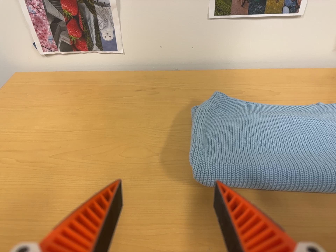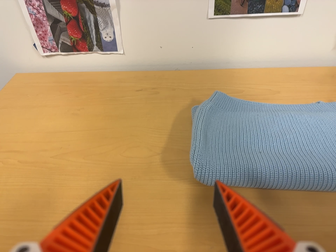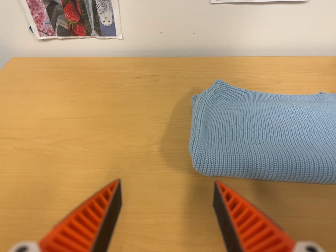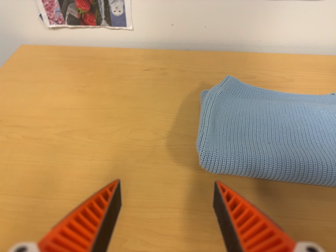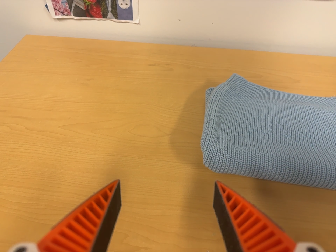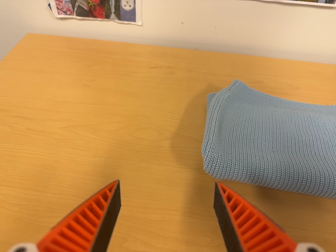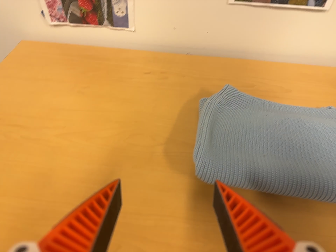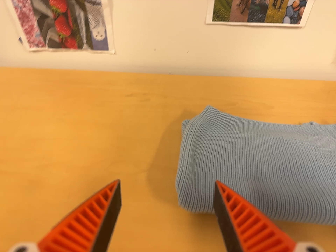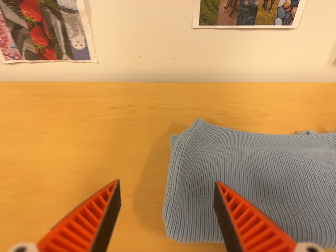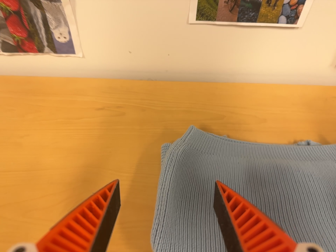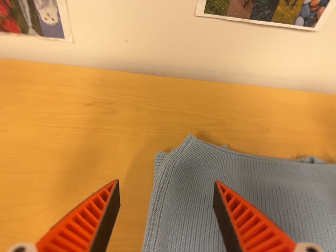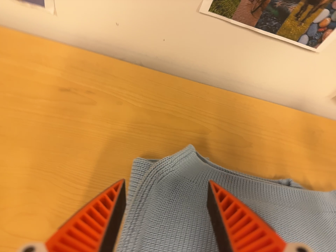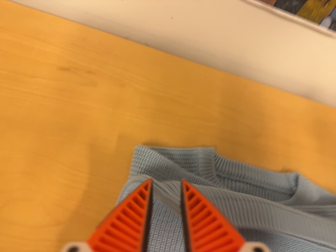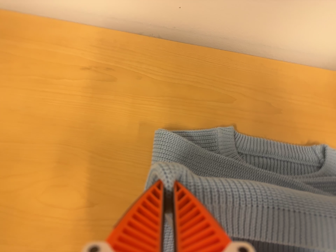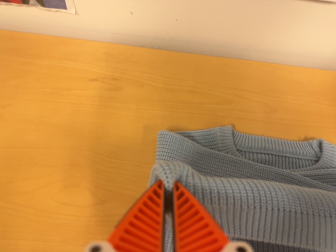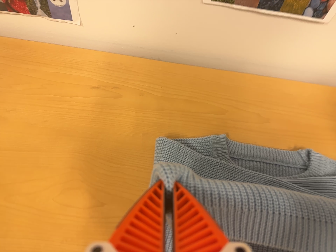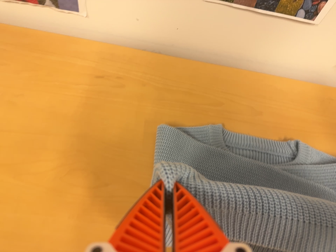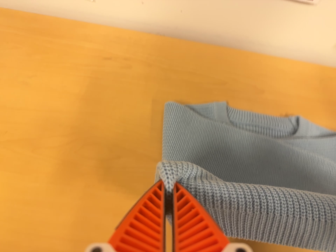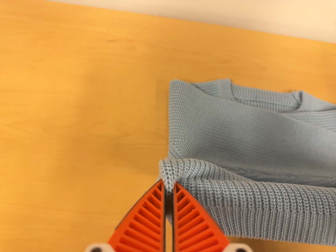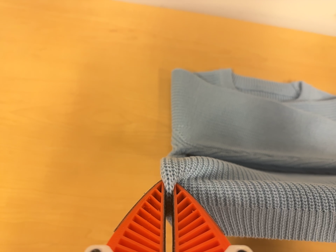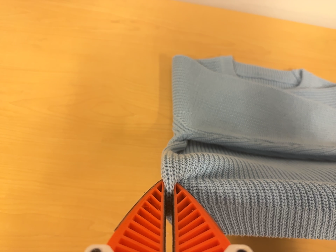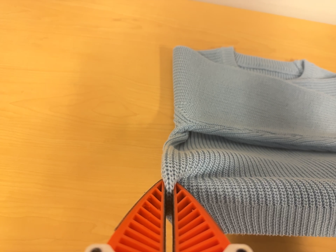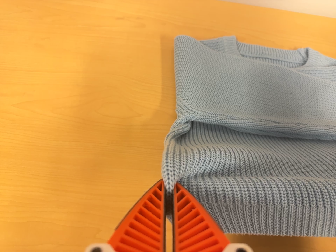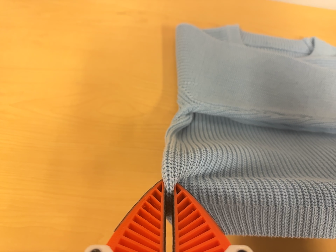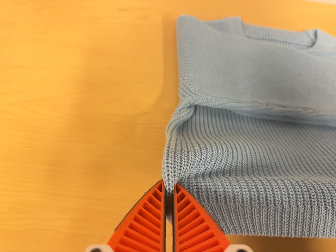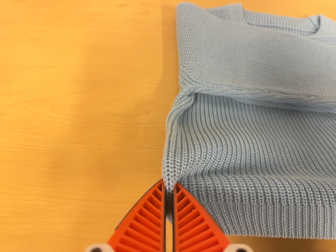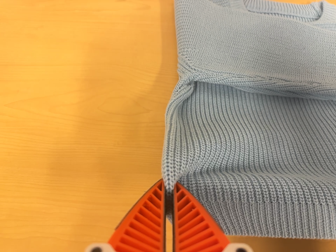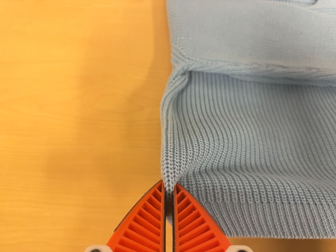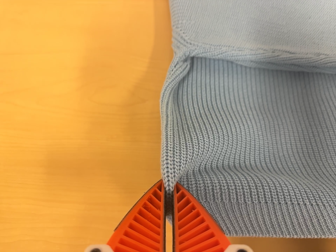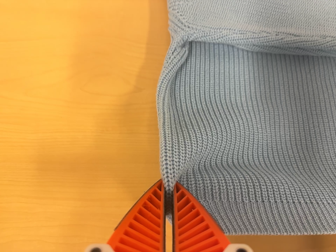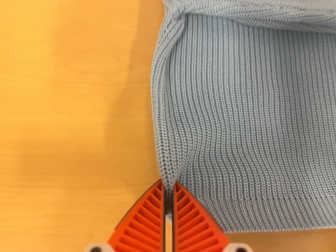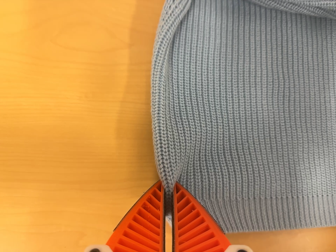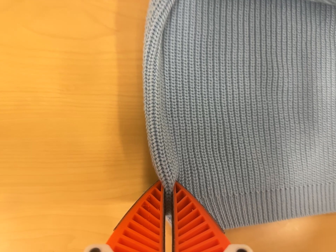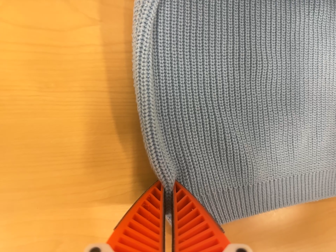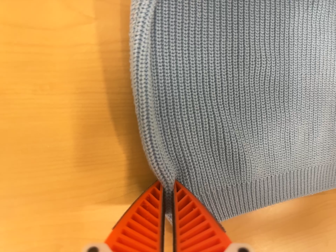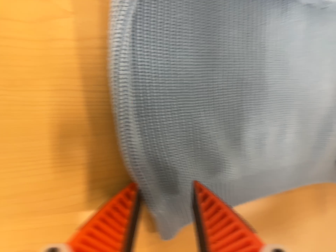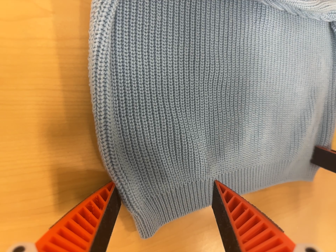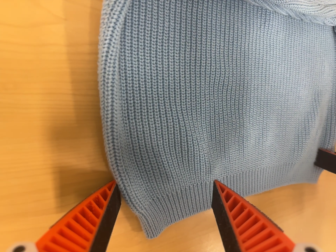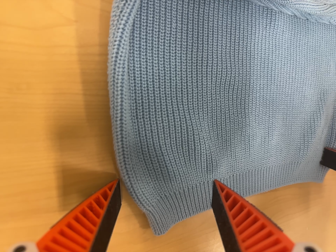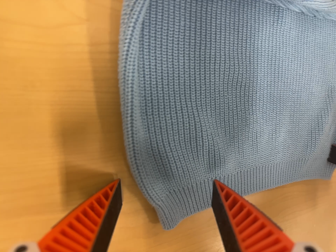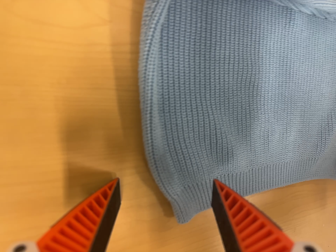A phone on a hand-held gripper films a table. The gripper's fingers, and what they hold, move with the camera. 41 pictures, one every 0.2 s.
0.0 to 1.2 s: The camera shifts only a little, or ends up much as it began.
1.2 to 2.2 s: The camera pans to its right by about 15 degrees. It travels toward the top of its view and forward, about 22 cm. Its aim tips toward the bottom of its view by about 10 degrees. It rolls about its line of sight by about 10 degrees, and the scene rotates clockwise.
2.2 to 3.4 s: The camera travels backward and toward the bottom of its view, about 12 cm, so what stands in front gets smaller.
3.4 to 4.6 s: The camera shifts only a little, or ends up much as it began.
4.6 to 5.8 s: The camera travels forward, about 8 cm, so what stands in front looms larger. Its aim tips toward the bottom of its view by about 10 degrees, and the scene shifts upward.
5.8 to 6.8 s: The scene slides to the left, as the camera pans about 15 degrees to its right. It travels forward, toward the top of its view and to its left, about 10 cm, so what stands in front looms larger. Its aim tips toward the bottom of its view by about 20 degrees, and the scene shifts upward.
6.8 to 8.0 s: The camera shifts only a little, or ends up much as it began.
The film runs backward here.
